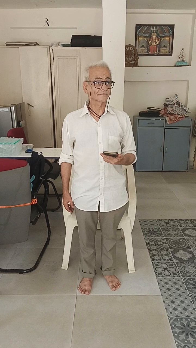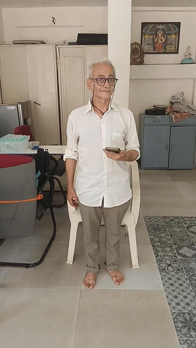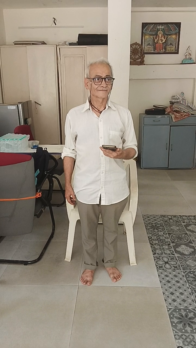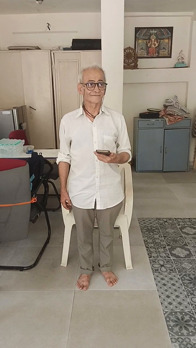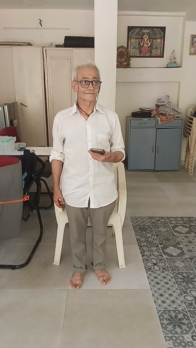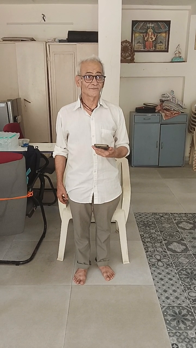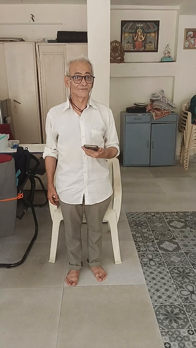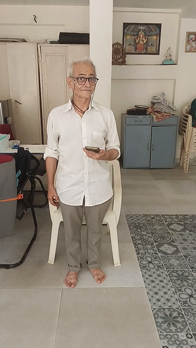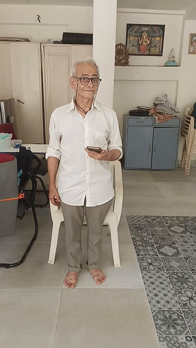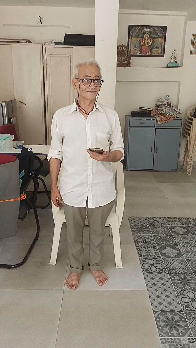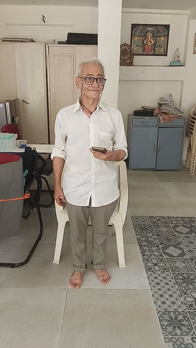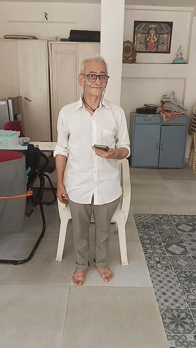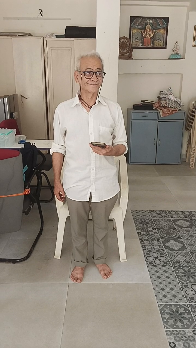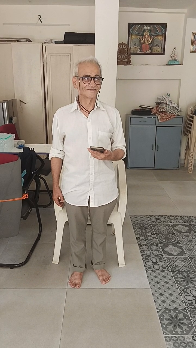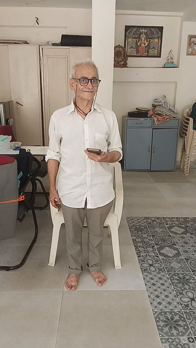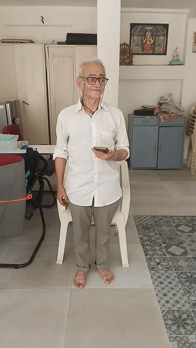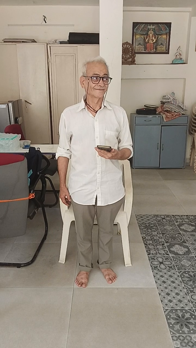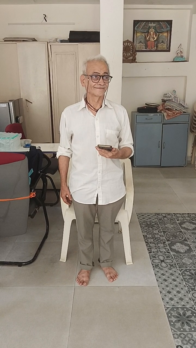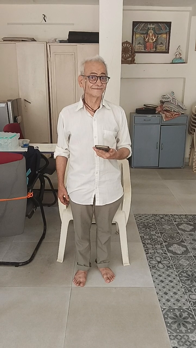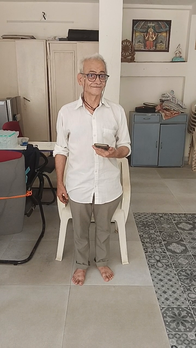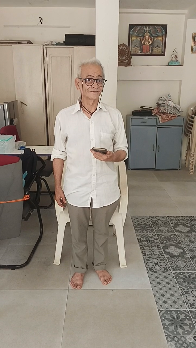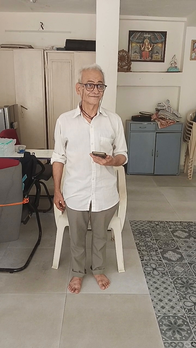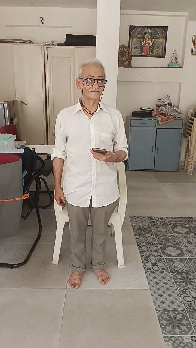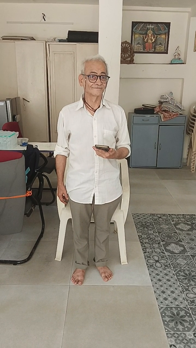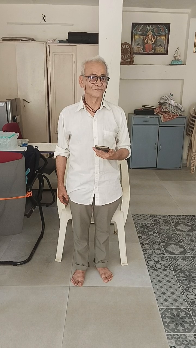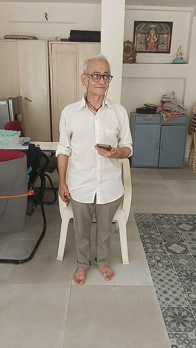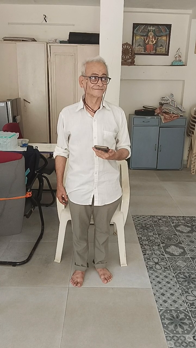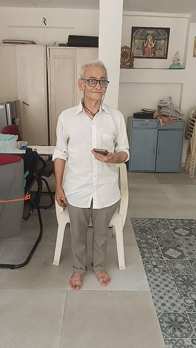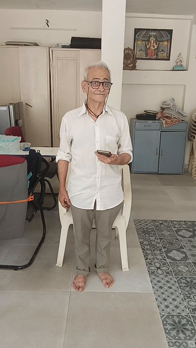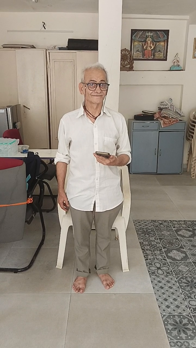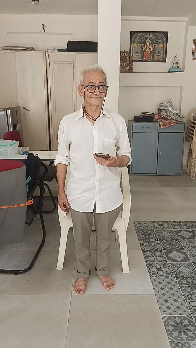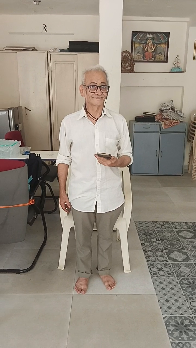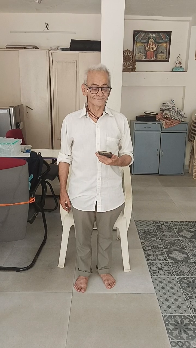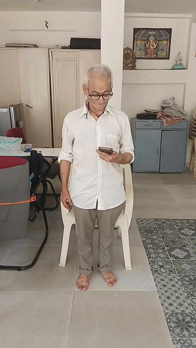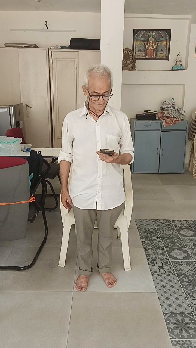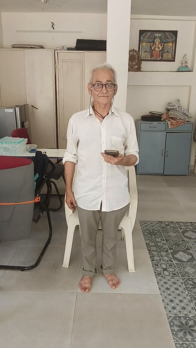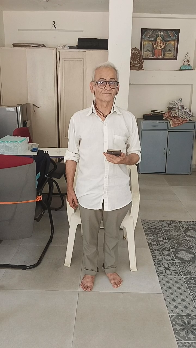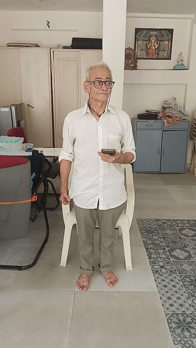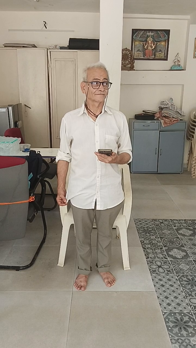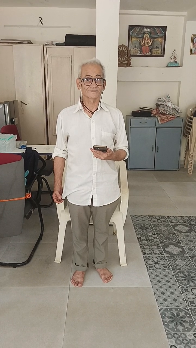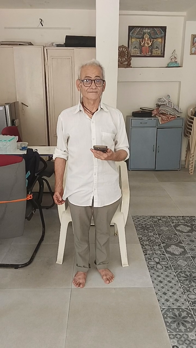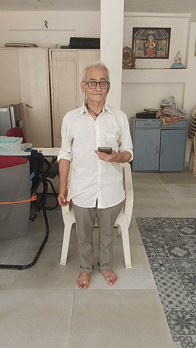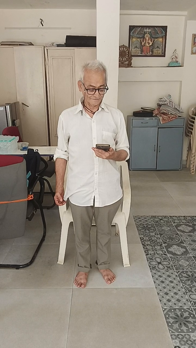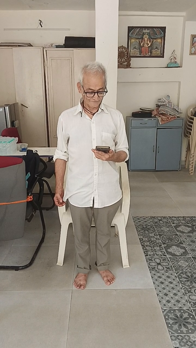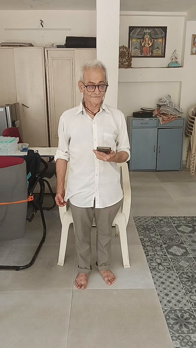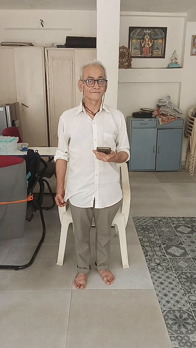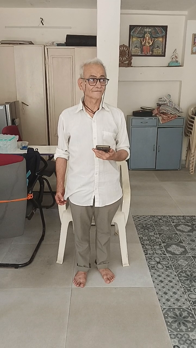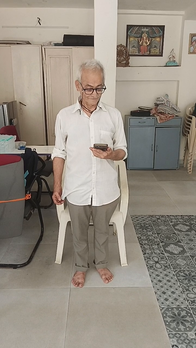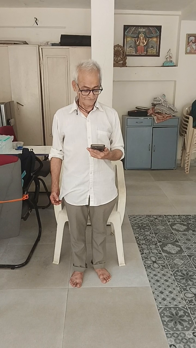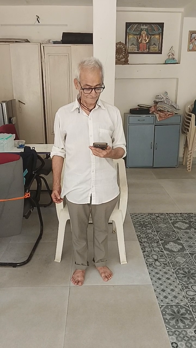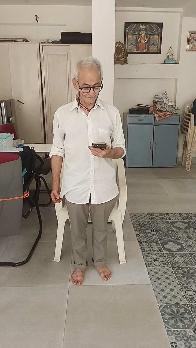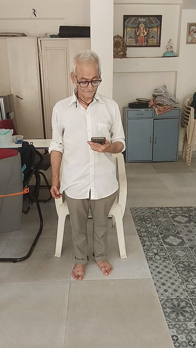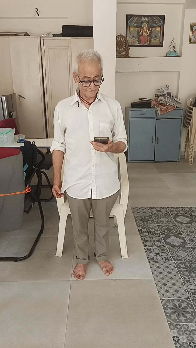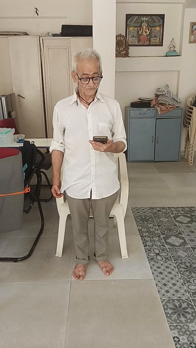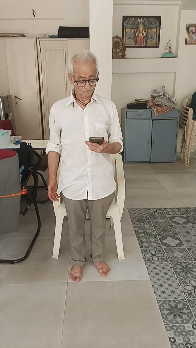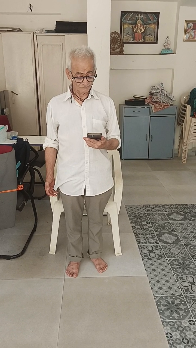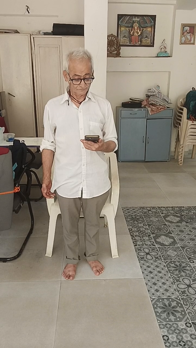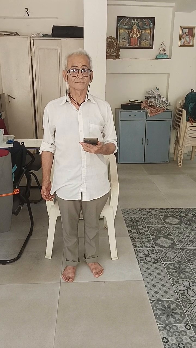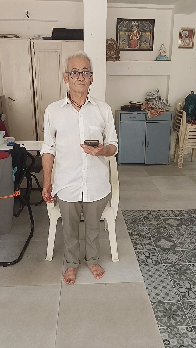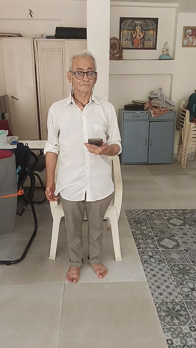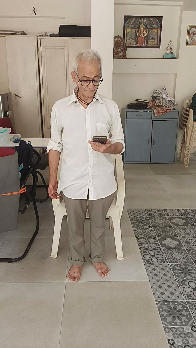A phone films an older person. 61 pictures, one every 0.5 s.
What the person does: Standing.
